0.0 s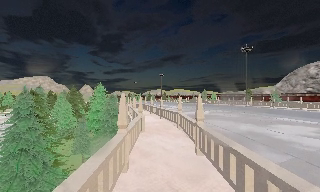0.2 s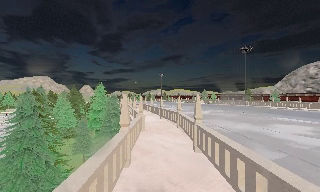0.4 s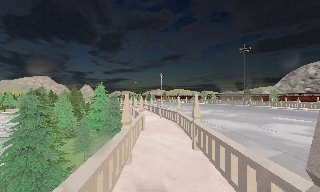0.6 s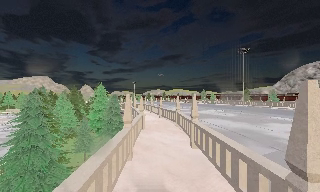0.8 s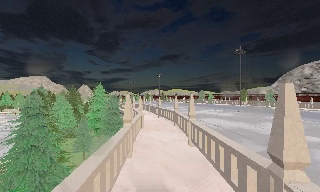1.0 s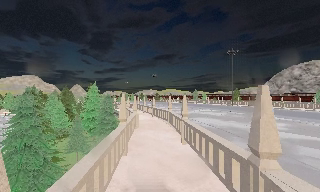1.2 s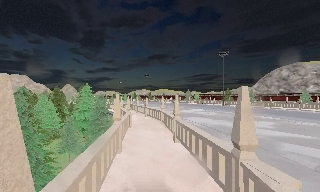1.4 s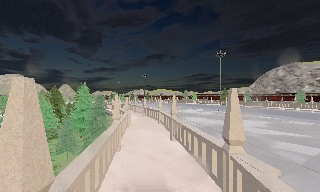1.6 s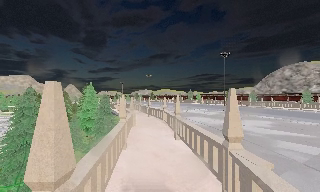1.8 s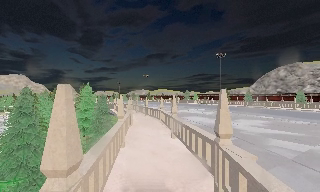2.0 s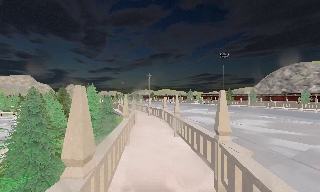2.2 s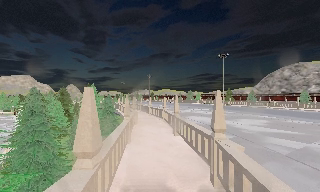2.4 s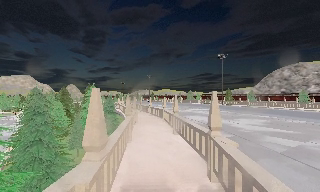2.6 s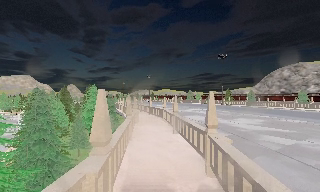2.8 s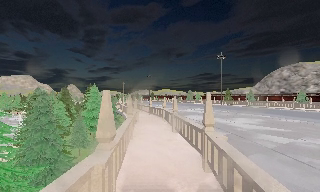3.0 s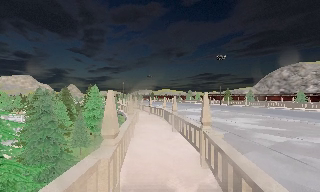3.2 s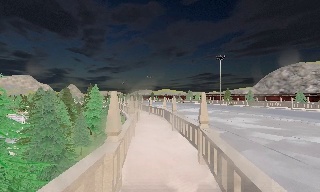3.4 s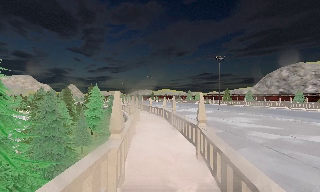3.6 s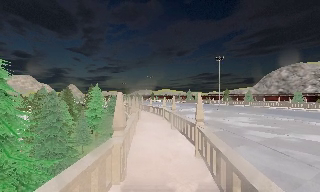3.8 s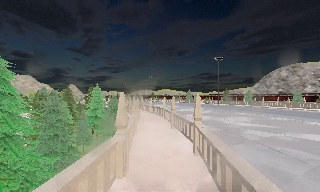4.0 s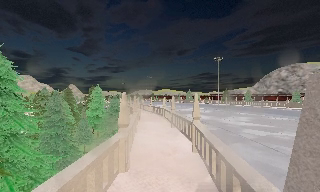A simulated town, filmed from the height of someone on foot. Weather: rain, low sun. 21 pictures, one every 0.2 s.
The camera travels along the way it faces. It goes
backward.
0.0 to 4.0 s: The camera travels backward, about 6 m, so what stands in front gets smaller.
The film runs backward here.
